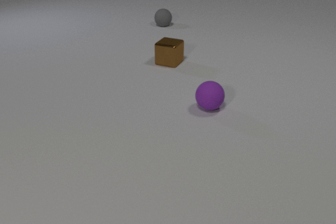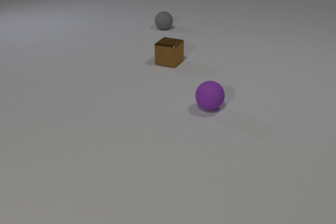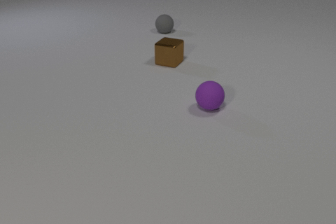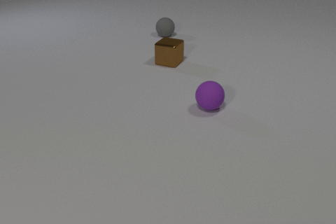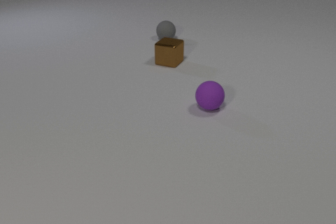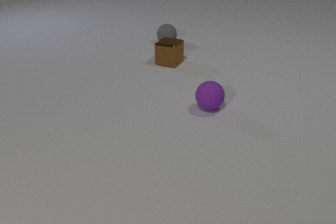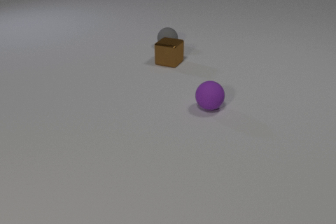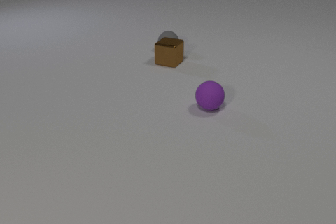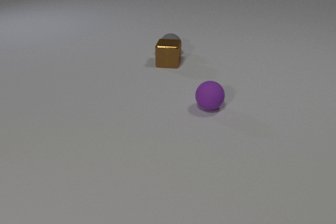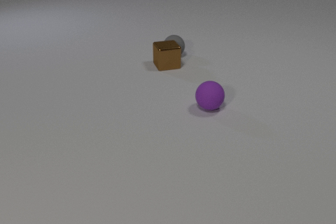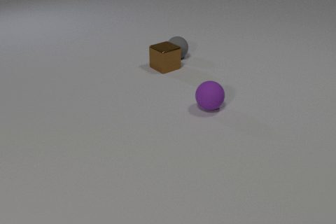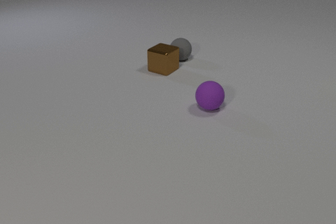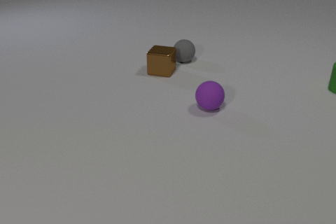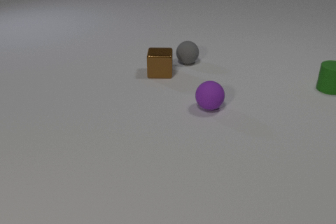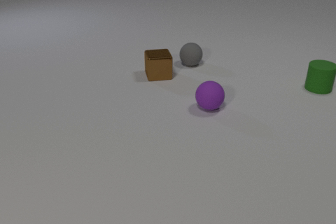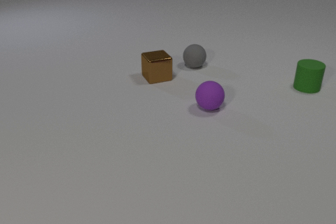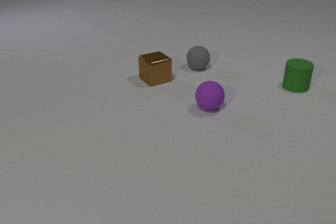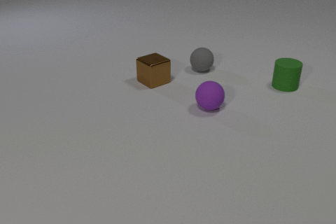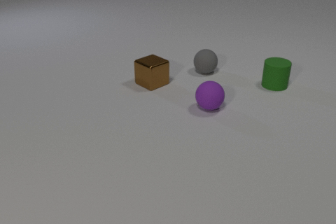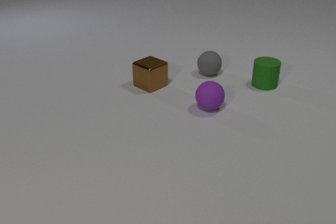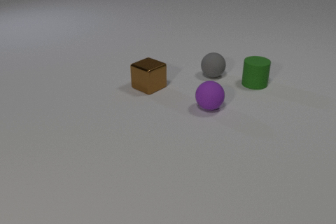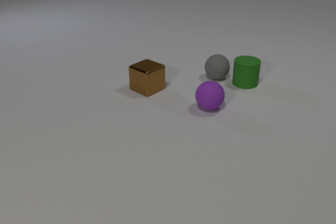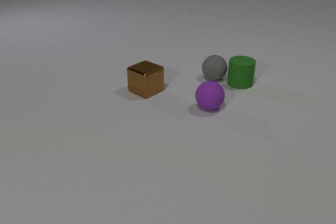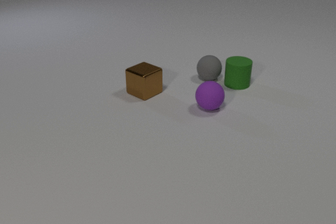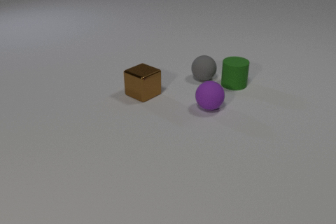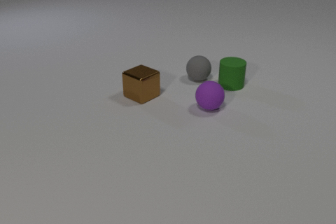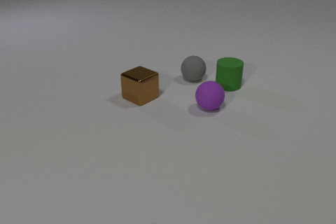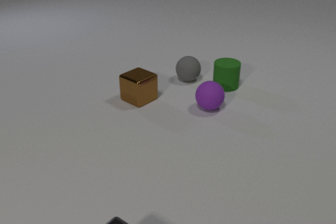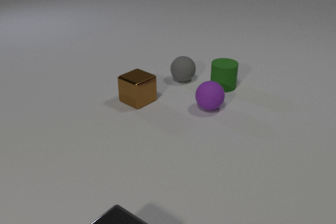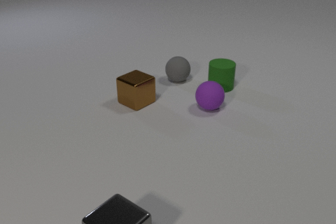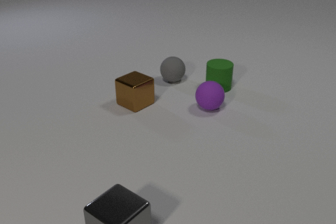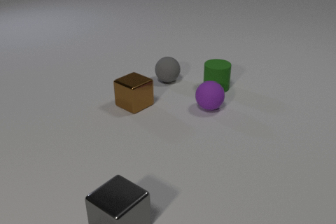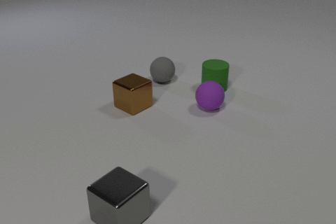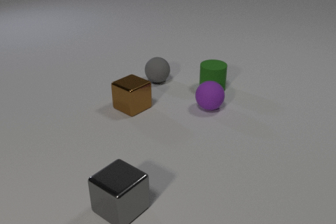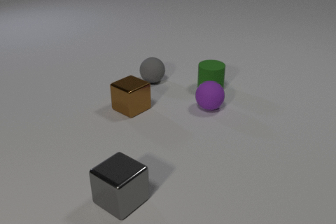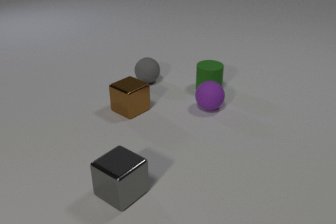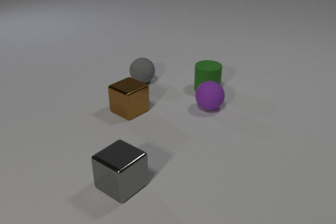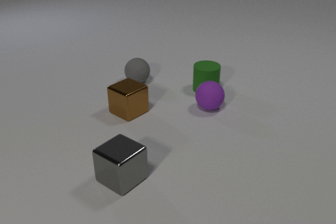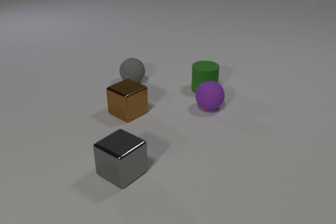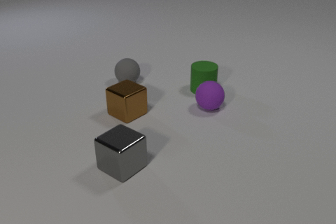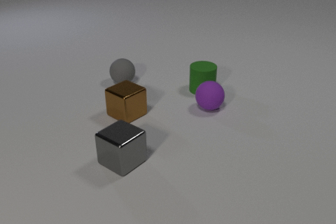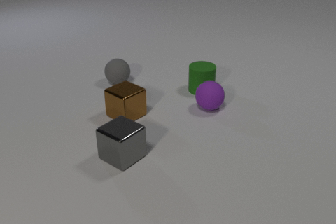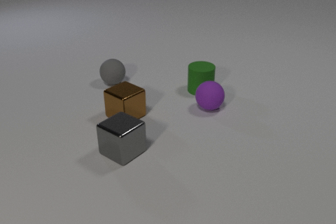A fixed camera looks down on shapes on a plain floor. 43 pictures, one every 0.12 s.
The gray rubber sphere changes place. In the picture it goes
toward the camera.
The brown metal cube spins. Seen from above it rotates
counterclockwise.
0.00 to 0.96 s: The gray rubber sphere rolls toward the camera. The gray rubber sphere and the brown metal cube collide.
0.96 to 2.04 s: The gray rubber sphere rolls toward the camera and to the right. The brown metal cube slides toward the camera, spins so that its near face slides to the right, counterclockwise seen from above. The green rubber cylinder comes in at the right edge, slides to the left.
2.04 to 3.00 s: The gray rubber sphere rolls toward the camera. The brown metal cube slides toward the camera. The green rubber cylinder slides to the left. The gray rubber sphere and the green rubber cylinder collide.
3.00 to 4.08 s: The gray rubber sphere rolls to the left. The brown metal cube slides toward the camera. The gray metal cube comes in at the bottom edge, slides away from the camera. The green rubber cylinder slides to the left and toward the camera.
4.08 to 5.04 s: The gray rubber sphere rolls to the left. The brown metal cube slides toward the camera. The gray metal cube slides away from the camera. The green rubber cylinder slides to the left.
Are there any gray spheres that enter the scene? no.
What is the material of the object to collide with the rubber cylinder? rubber.
What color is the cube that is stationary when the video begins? brown.
